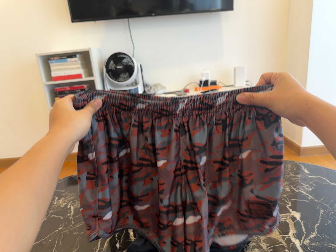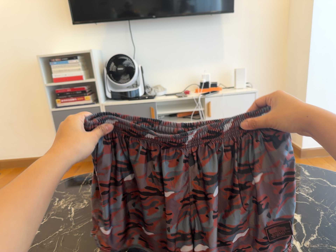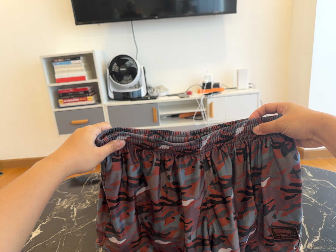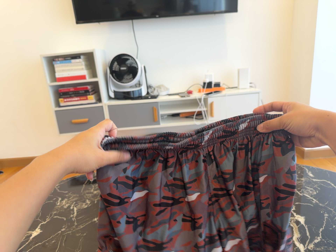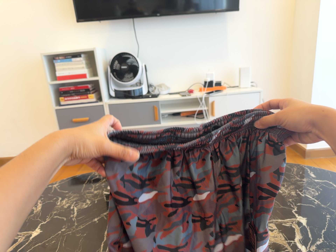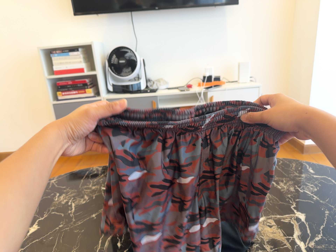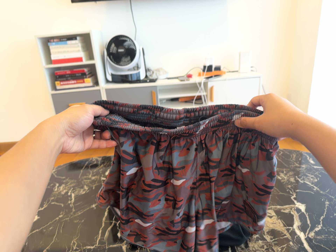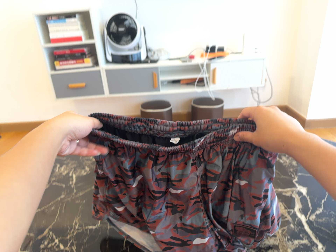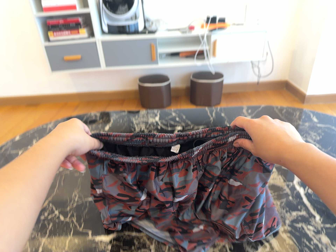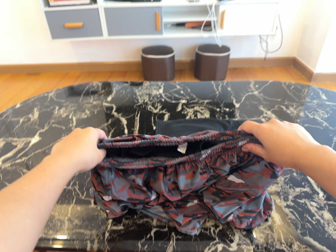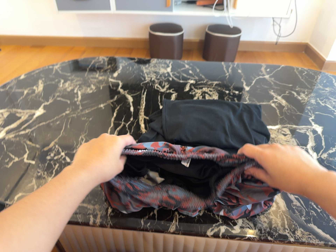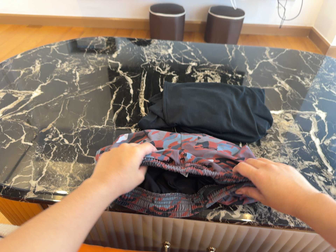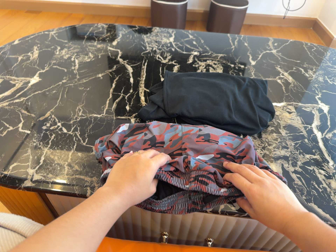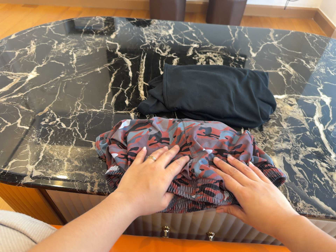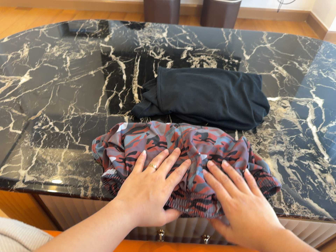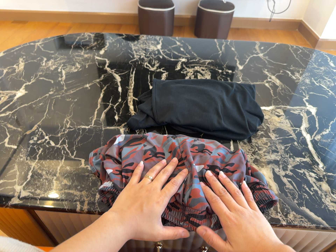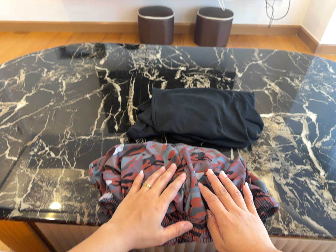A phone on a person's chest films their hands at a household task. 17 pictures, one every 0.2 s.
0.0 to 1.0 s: The camera shifts only a little, or ends up much as it began.
1.0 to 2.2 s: The camera travels forward, about 10 cm, so what stands in front looms larger. Its aim tips toward the bottom of its view by about 25 degrees, and the scene shifts upward.
2.2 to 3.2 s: The camera shifts only a little, or ends up much as it began.
The film runs backward here.
